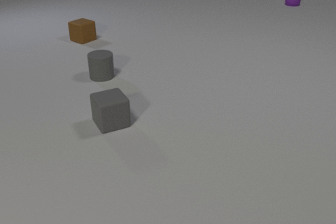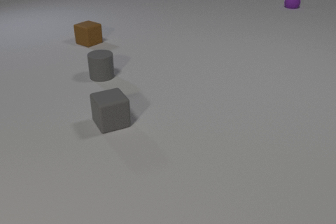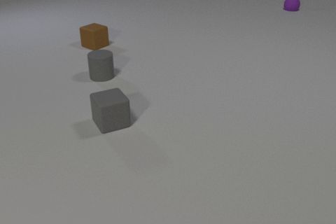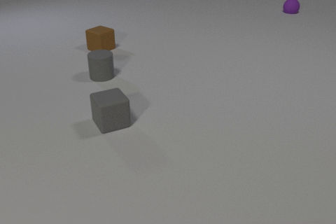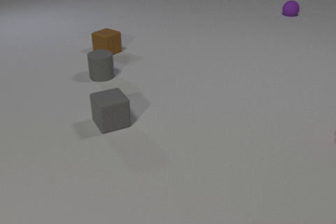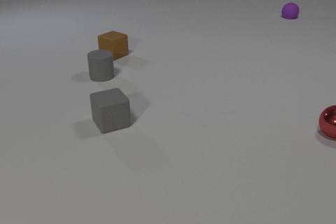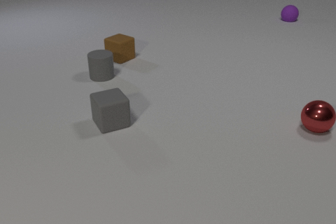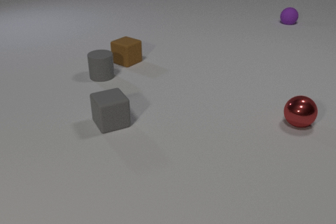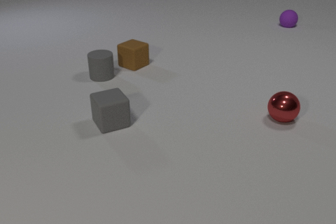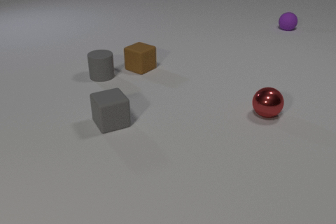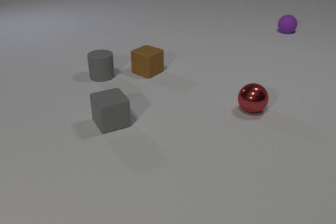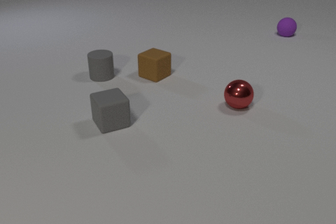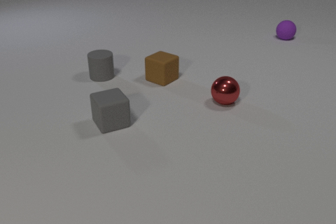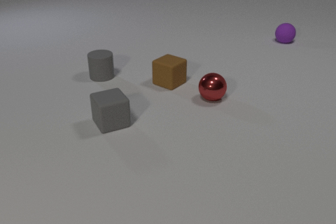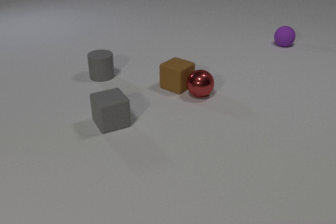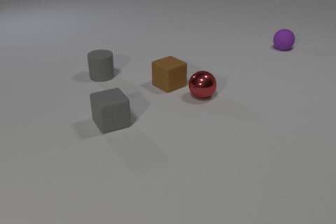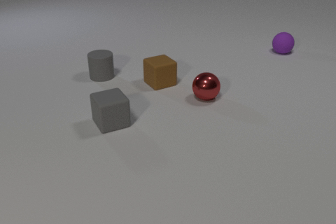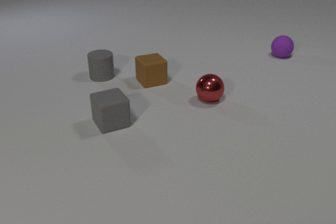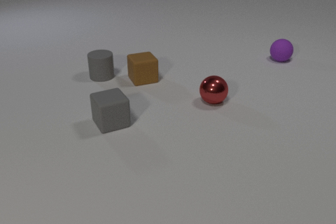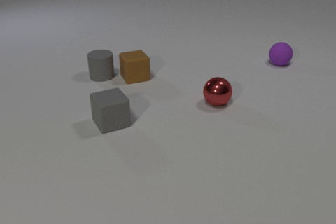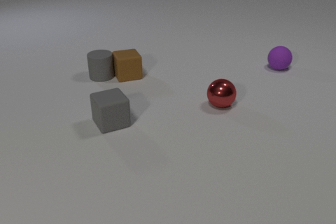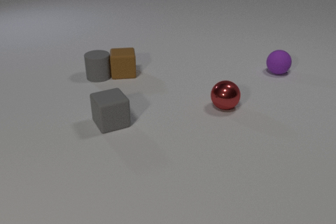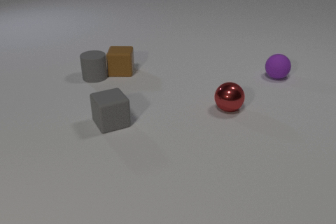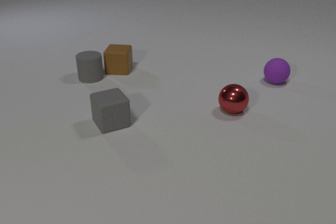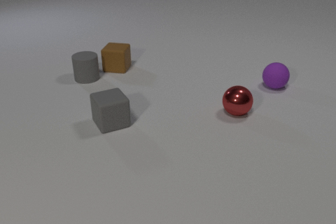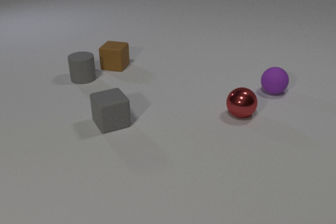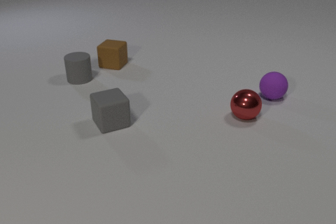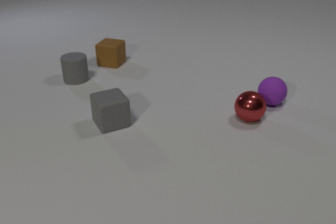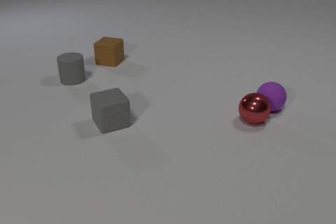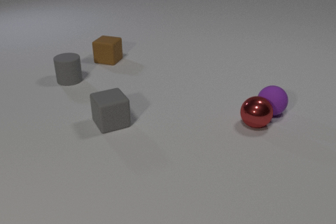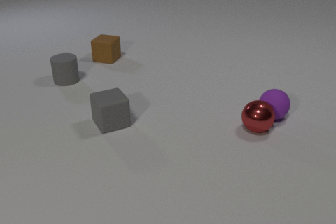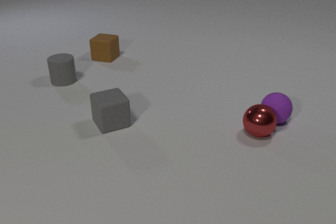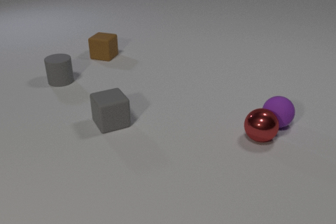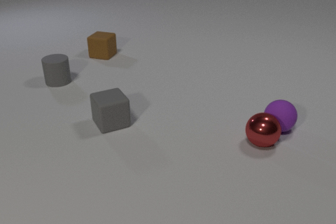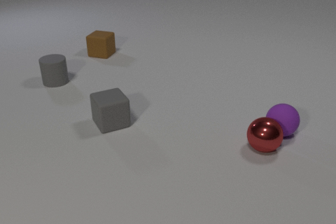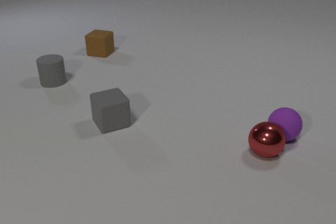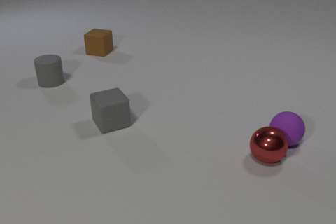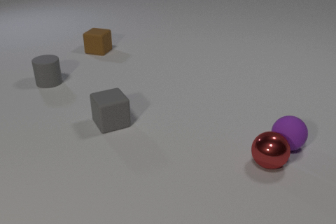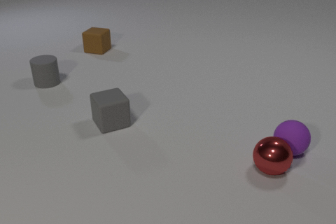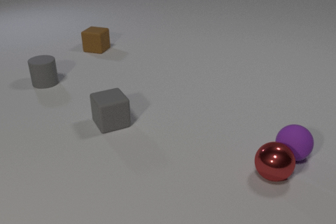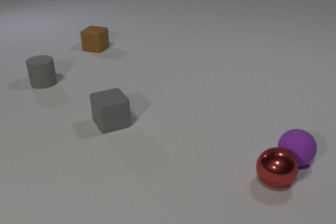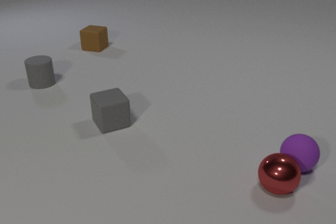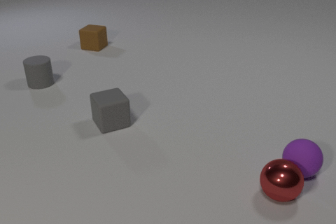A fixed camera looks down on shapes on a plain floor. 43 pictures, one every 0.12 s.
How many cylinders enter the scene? 0.
Are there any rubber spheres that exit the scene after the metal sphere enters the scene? no.
What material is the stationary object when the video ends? rubber.
0.00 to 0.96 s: The brown rubber cube slides toward the camera and to the right. The red metal sphere comes in at the right edge, rolls to the left. The purple rubber sphere rolls toward the camera.
0.96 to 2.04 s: The brown rubber cube slides toward the camera and to the right, spins clockwise seen from above by about 30 degrees, its near face sliding to the left. The red metal sphere rolls to the left. The purple rubber sphere rolls toward the camera. The brown rubber cube and the red metal sphere collide.
2.04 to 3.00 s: The brown rubber cube slides away from the camera and to the left, spins so that its near face slides to the left, clockwise seen from above. The red metal sphere rolls to the right and toward the camera. The gray rubber cylinder slides to the left. The purple rubber sphere rolls toward the camera. The brown rubber cube and the gray rubber cylinder collide.
3.00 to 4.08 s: The brown rubber cube slides away from the camera. The red metal sphere rolls toward the camera and to the right. The gray rubber cylinder slides to the left. The purple rubber sphere rolls toward the camera. The red metal sphere and the purple rubber sphere collide.
4.08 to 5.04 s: The brown rubber cube slides away from the camera. The red metal sphere rolls toward the camera. The gray rubber cylinder slides to the left. The purple rubber sphere rolls toward the camera.
